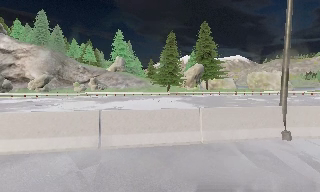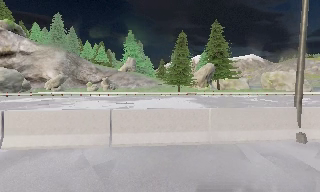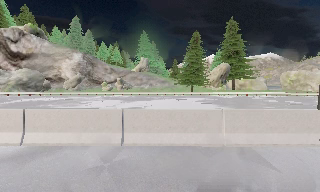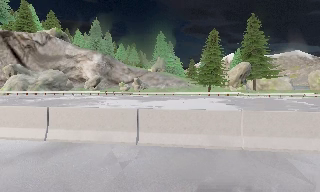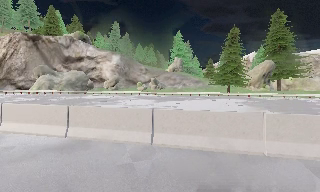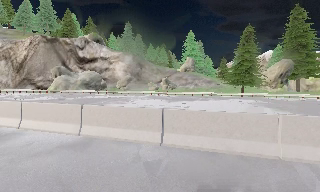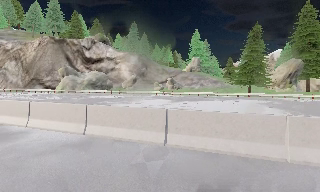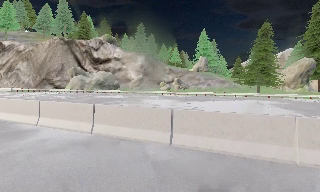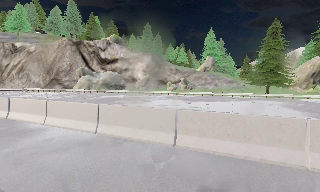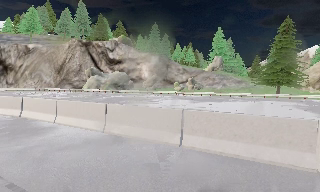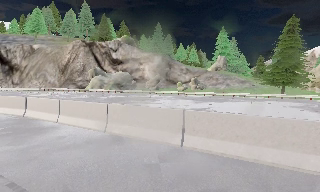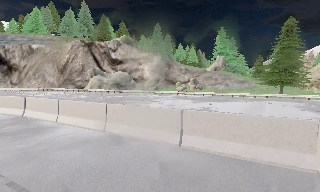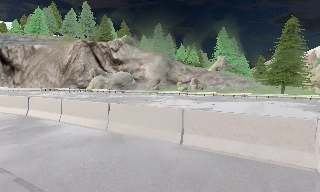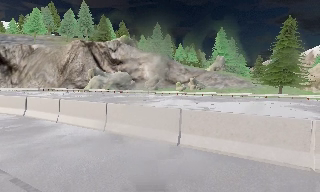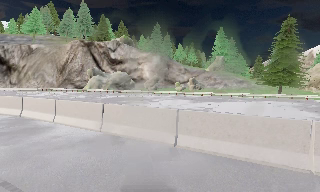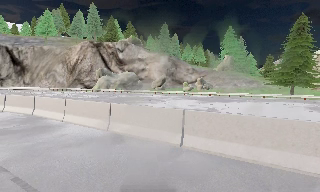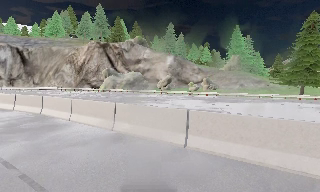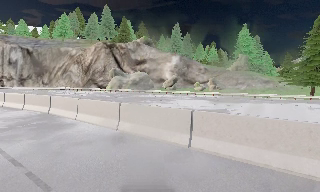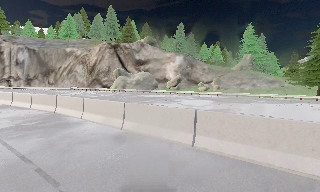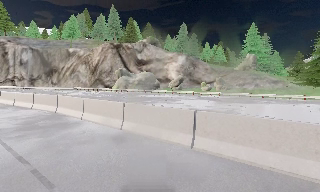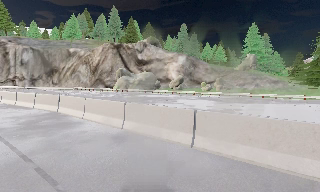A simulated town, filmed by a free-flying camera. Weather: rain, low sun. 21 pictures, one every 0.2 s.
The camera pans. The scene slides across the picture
to the right.
The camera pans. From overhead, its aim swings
counterclockwise.
0.0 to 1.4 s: The camera swings to its left by about 30 degrees, and the scene slides to the right.
1.4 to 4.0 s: The camera swings to its left by about 15 degrees, and the scene slides to the right. It travels to its right, about 0.5 m.
The film runs forward here.
